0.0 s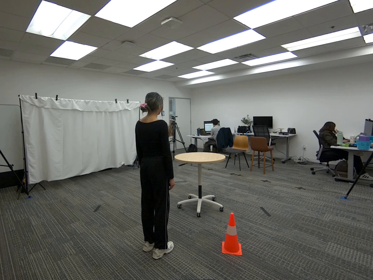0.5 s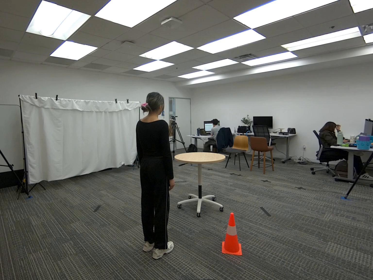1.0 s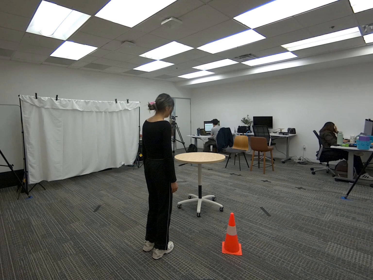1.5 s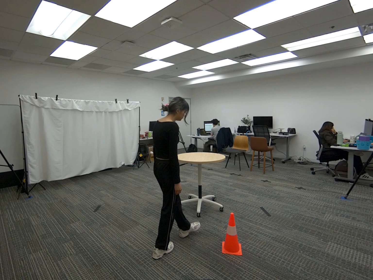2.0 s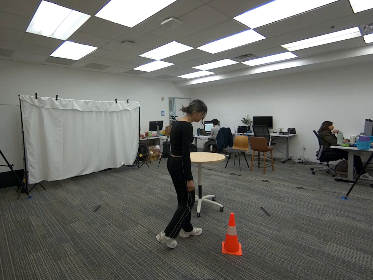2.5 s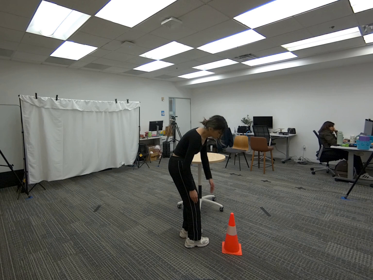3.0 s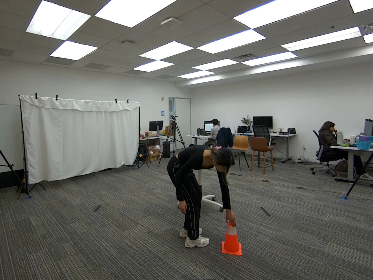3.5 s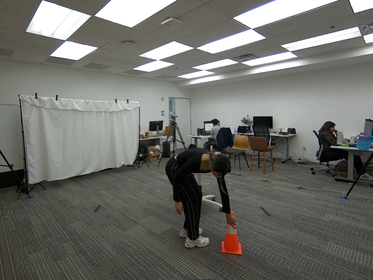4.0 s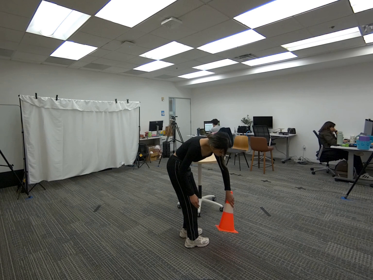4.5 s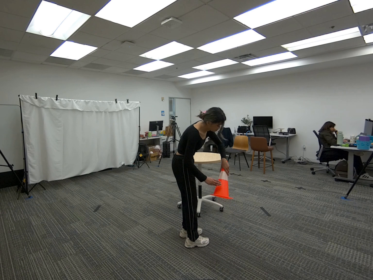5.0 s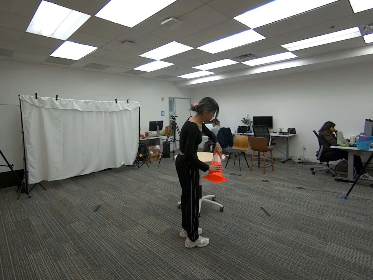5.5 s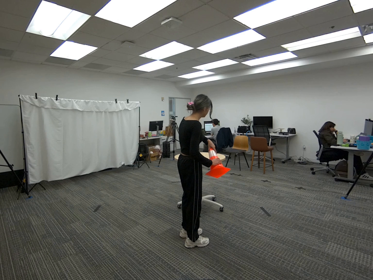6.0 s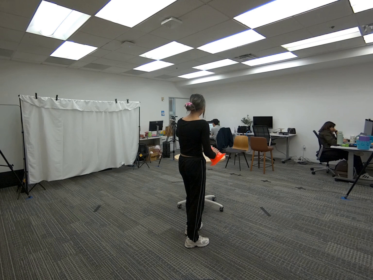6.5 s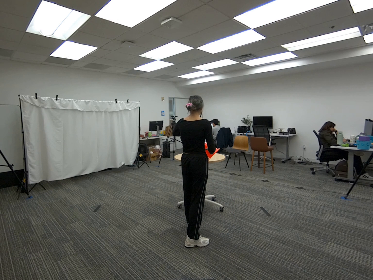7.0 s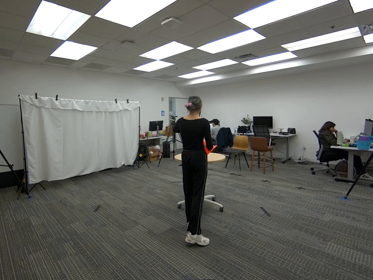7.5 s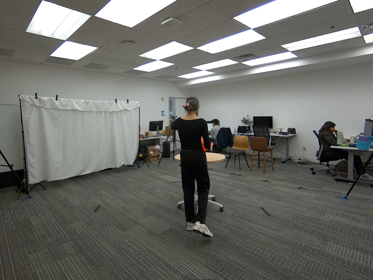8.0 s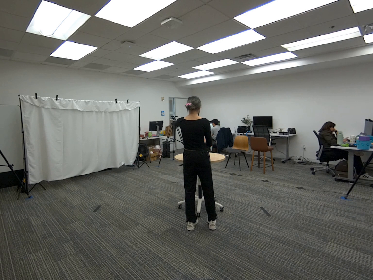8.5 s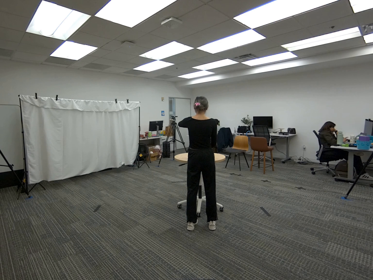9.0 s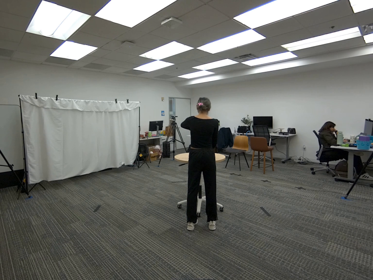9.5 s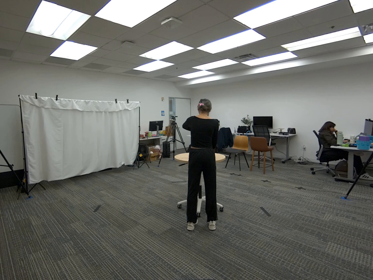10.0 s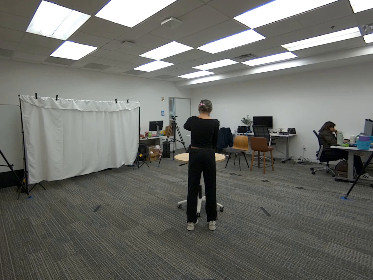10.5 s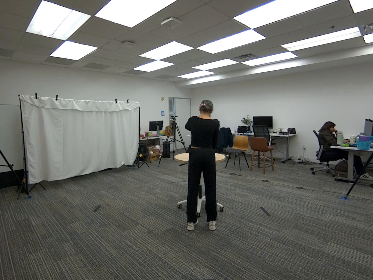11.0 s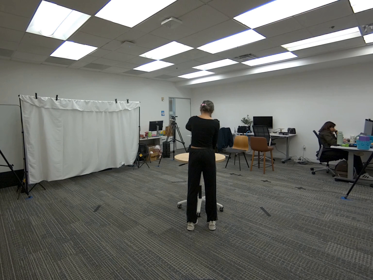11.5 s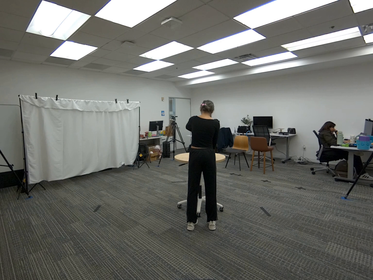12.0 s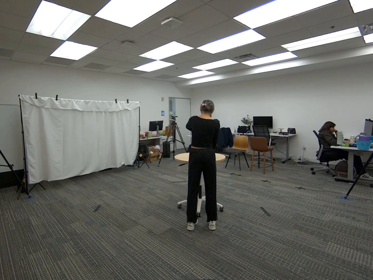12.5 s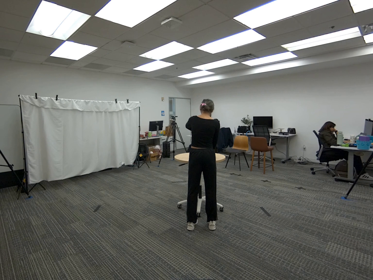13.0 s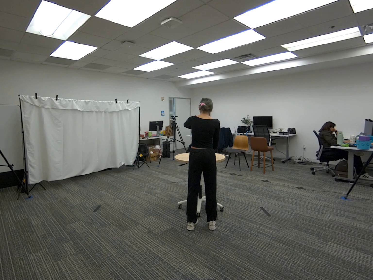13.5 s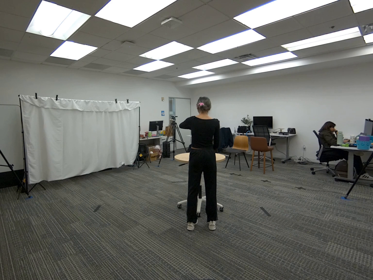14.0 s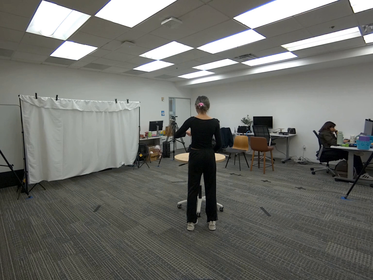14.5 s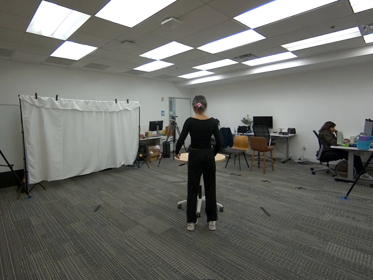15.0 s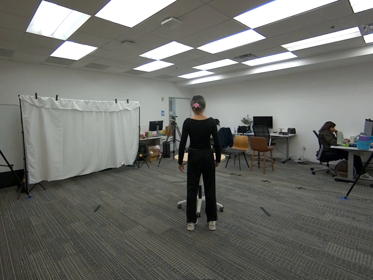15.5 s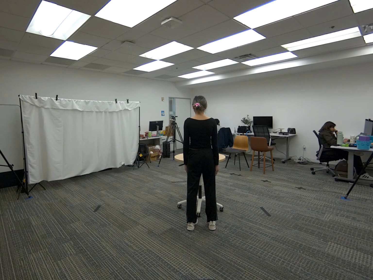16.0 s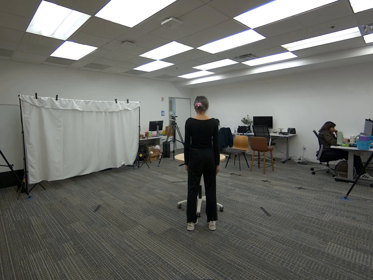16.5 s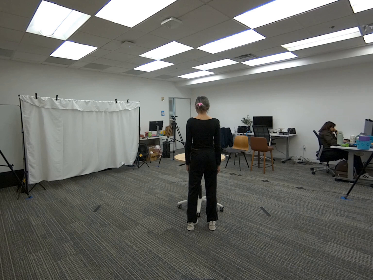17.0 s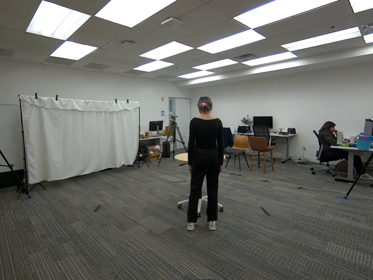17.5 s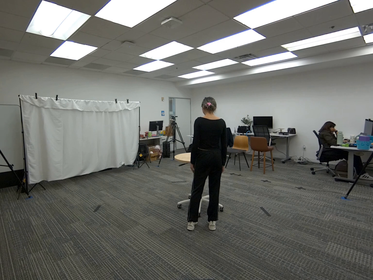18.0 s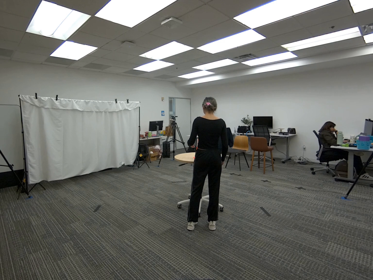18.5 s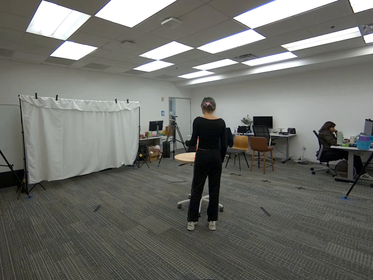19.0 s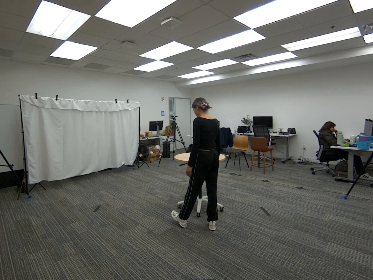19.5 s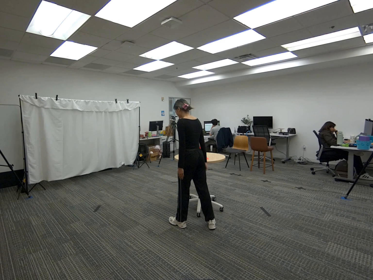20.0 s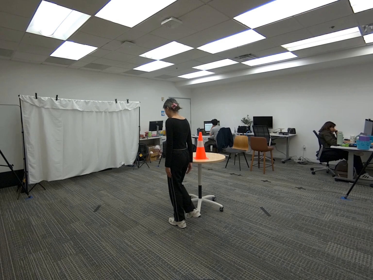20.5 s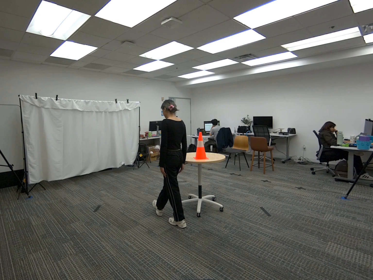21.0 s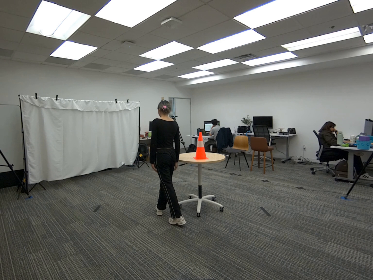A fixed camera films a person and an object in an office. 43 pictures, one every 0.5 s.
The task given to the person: Walk over to the traffic cone on the ground, pick up the cone with both hands and place it on the round table.
